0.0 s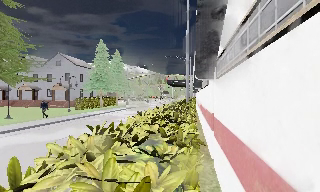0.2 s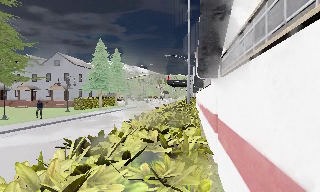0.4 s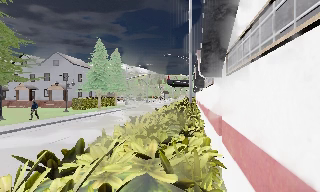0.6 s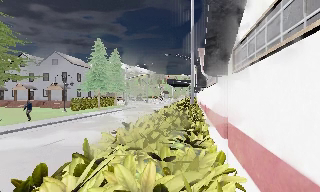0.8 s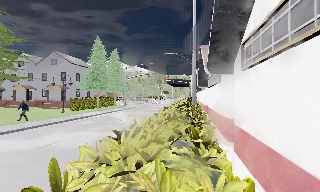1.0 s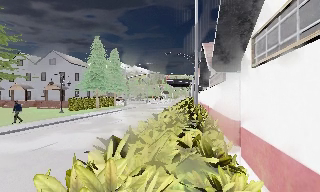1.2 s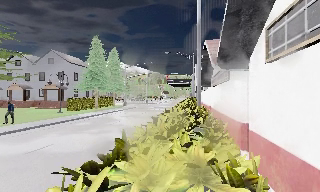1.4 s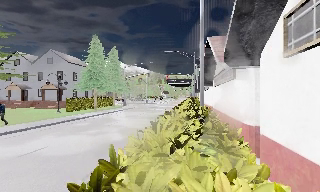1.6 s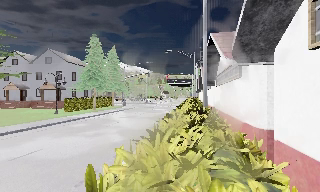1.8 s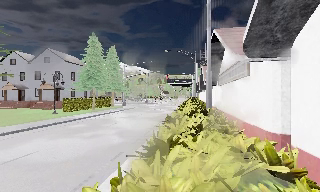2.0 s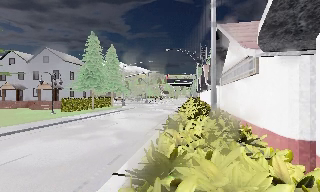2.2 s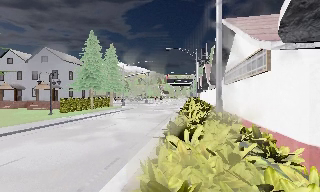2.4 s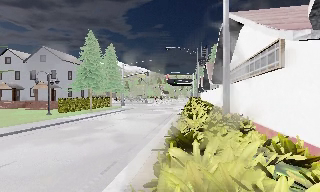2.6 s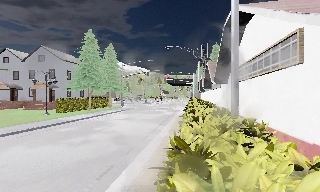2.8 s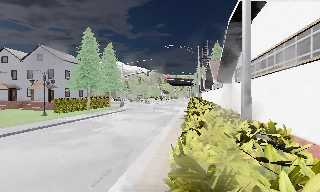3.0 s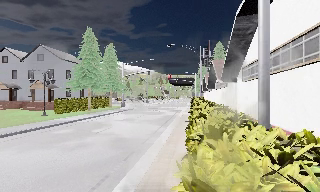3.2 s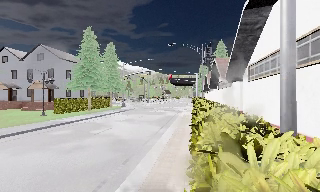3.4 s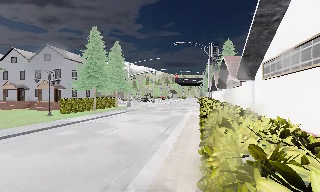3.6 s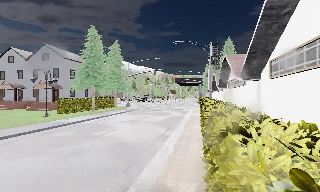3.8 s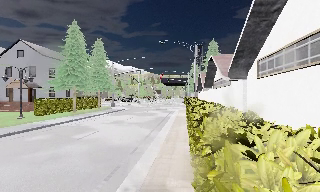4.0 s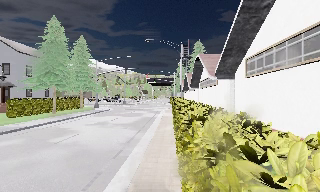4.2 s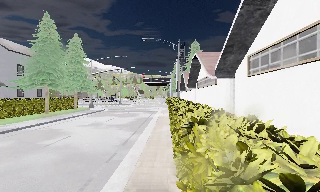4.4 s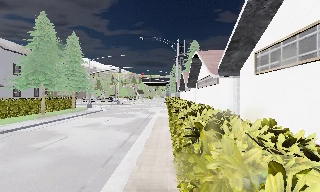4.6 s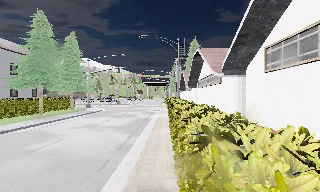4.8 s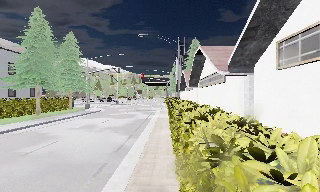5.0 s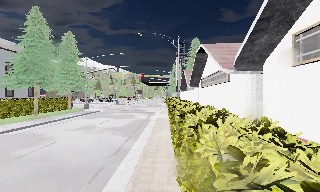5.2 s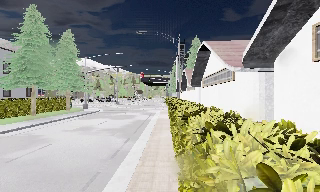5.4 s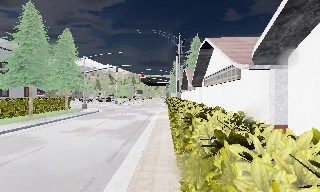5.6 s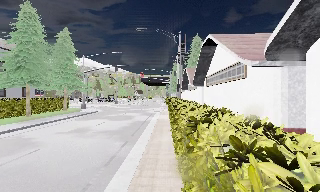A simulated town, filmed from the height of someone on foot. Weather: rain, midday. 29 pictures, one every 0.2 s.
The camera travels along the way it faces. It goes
forward.
0.0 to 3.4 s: The camera travels forward, about 5 m, so what stands in front looms larger.
3.4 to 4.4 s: The camera swings to its right by about 10 degrees, and the scene slides to the left. It travels forward, about 1.5 m, so what stands in front looms larger.
4.4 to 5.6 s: The camera travels forward, about 2 m, so what stands in front looms larger.
The film runs forward here.
